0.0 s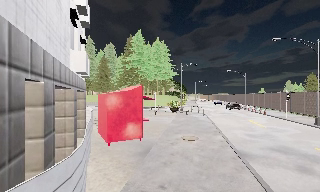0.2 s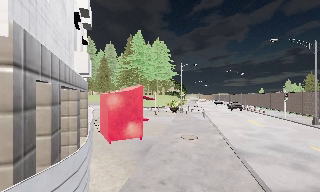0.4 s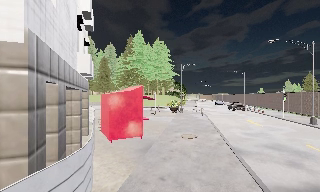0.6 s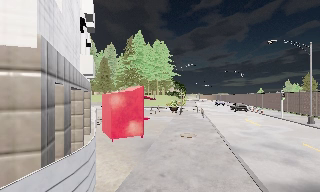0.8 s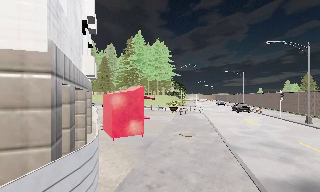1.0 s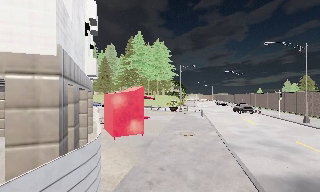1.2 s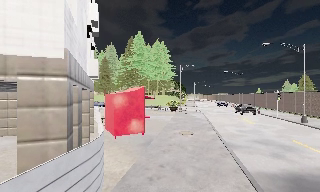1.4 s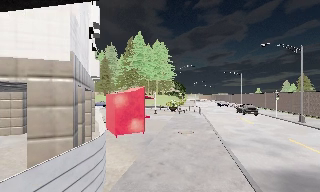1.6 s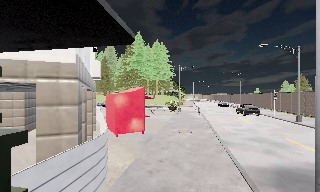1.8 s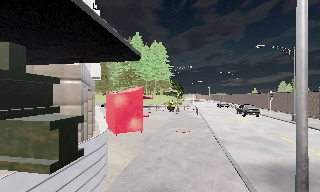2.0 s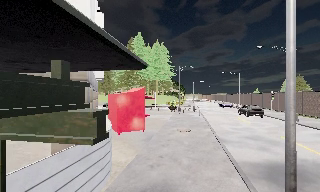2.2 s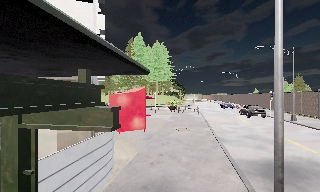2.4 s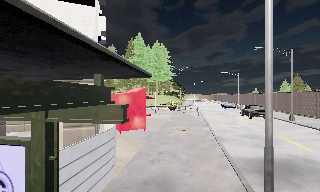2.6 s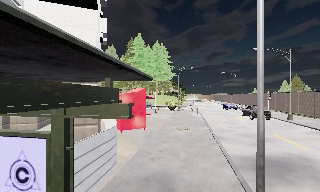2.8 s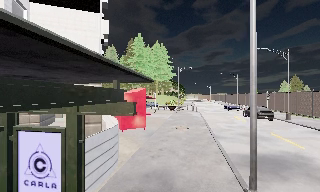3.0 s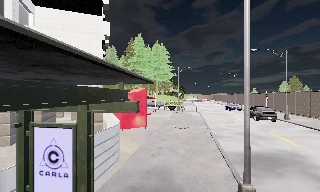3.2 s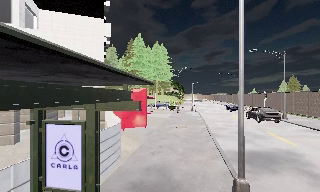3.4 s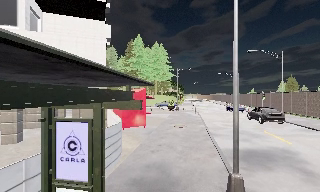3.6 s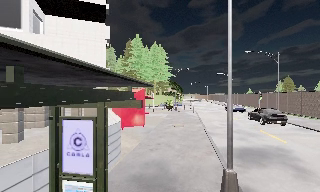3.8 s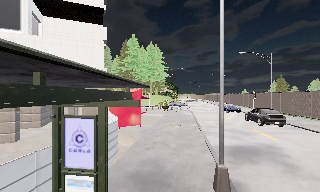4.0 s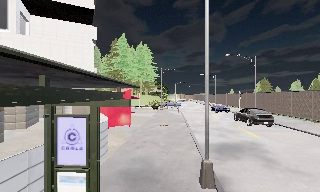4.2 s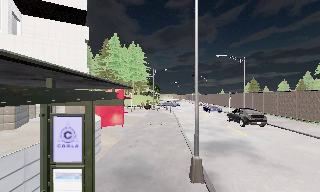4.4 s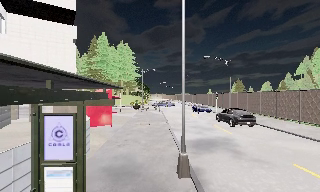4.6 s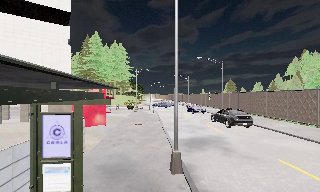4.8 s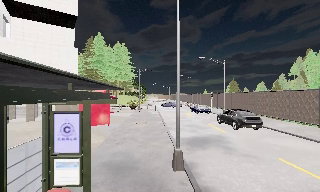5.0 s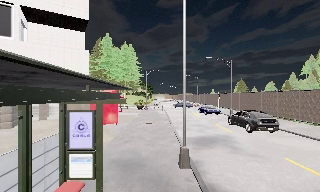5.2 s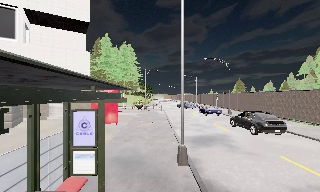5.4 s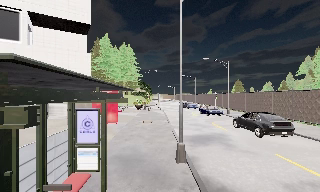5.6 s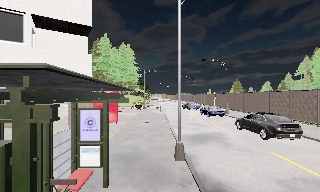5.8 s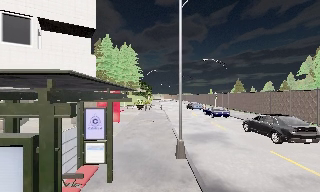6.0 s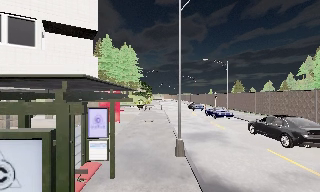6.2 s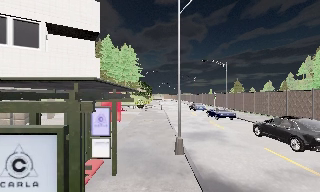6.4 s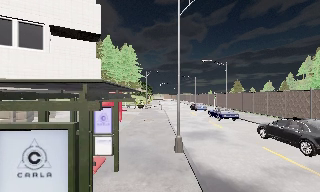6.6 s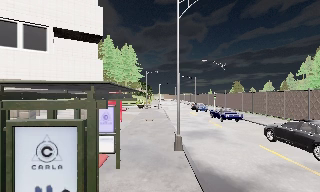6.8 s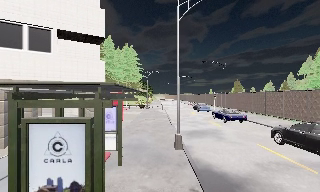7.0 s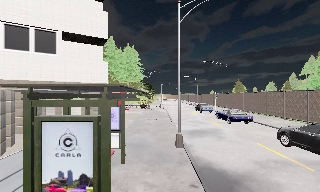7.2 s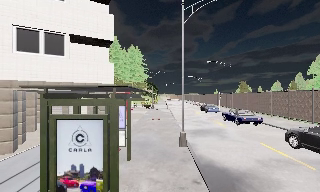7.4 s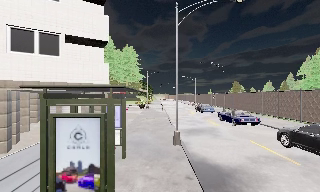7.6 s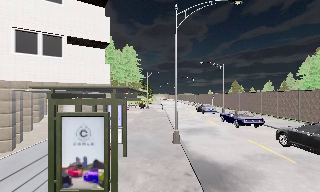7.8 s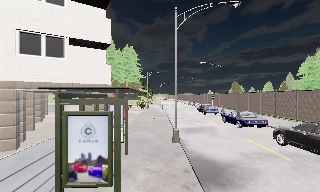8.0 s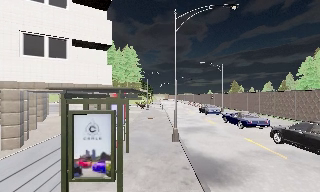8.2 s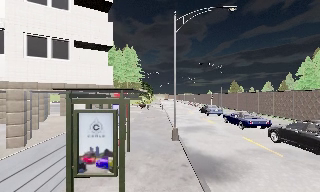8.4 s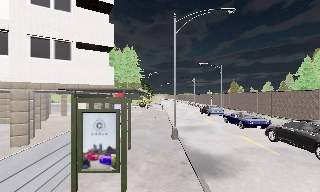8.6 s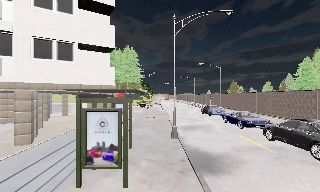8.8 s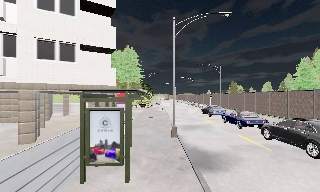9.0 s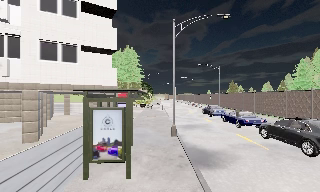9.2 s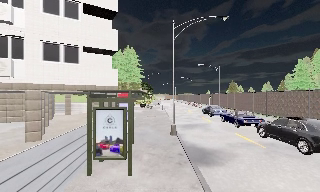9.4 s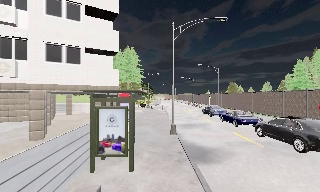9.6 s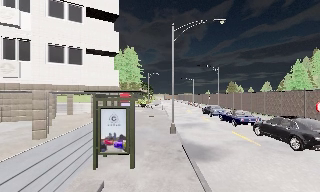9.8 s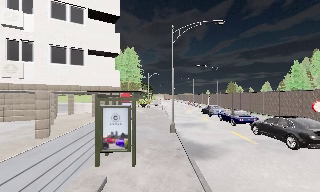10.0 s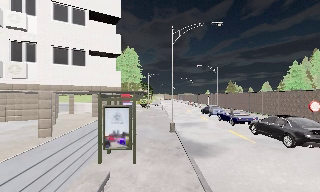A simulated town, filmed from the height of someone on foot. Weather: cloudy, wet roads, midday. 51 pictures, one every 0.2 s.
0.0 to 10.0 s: The camera pans to its right, which is clockwise from overhead, by about 10 degrees. It travels backward, about 11 m, so what stands in front gets smaller.
The film runs backward here.
